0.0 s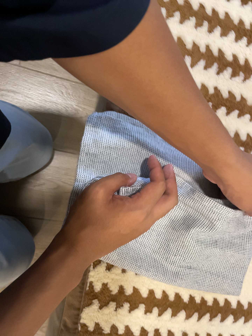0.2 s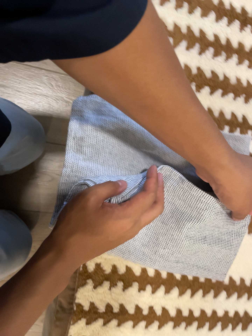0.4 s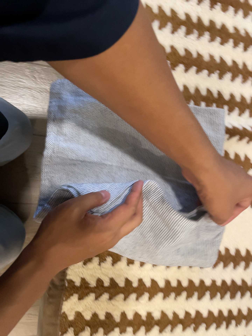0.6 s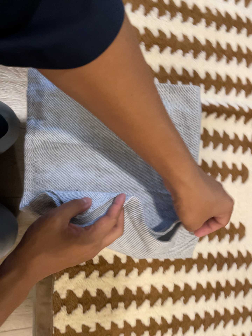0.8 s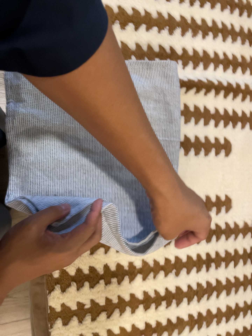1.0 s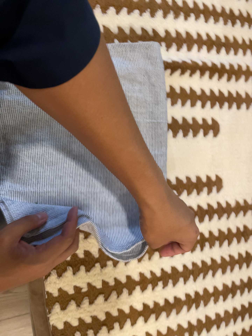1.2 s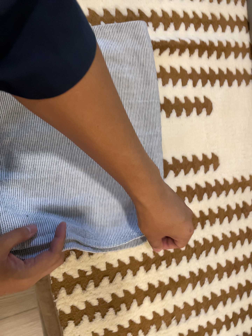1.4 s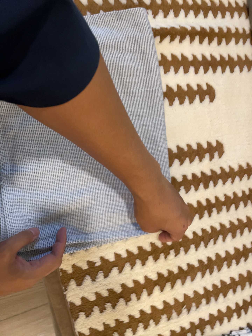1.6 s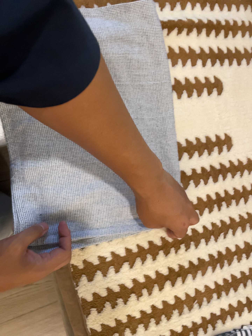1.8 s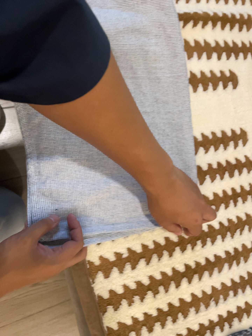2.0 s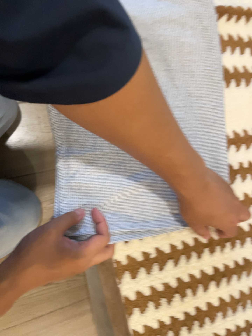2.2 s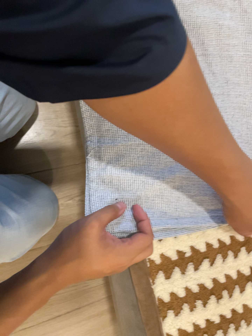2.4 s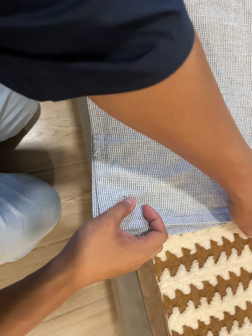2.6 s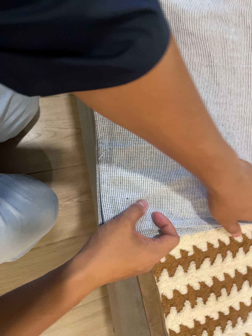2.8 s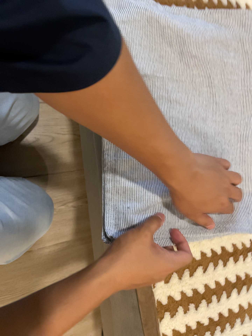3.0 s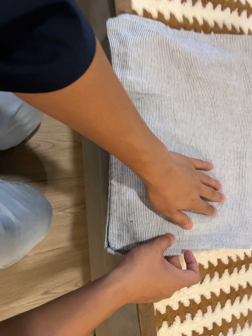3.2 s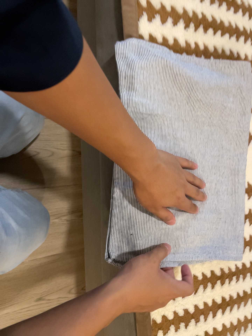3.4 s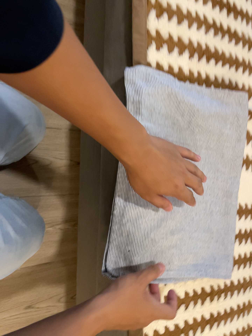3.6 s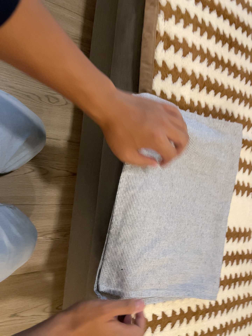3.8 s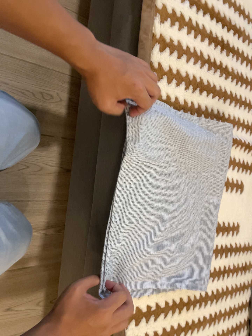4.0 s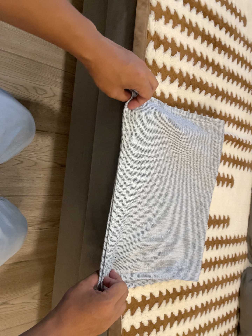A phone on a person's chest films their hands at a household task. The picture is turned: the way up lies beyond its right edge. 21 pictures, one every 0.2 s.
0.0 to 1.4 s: The camera travels toward the bottom of its view and to its right, about 20 cm, so close, fixed things drift upward. It rolls about its line of sight by about 25 degrees, and the scene rotates counterclockwise.
1.4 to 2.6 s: The camera travels to its left, about 18 cm, so close, fixed things drift to the right.
2.6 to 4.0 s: The camera pans to its right by about 15 degrees. It travels to its left, backward and toward the top of its view, about 22 cm. It rolls about its line of sight by about 15 degrees, and the scene rotates clockwise.
The film runs backward here.
